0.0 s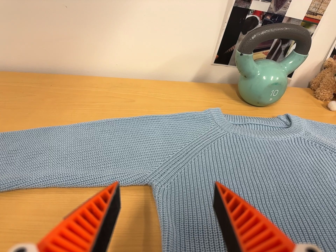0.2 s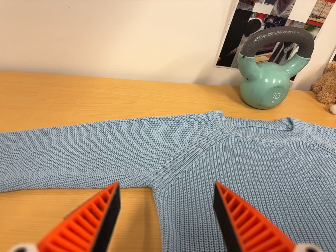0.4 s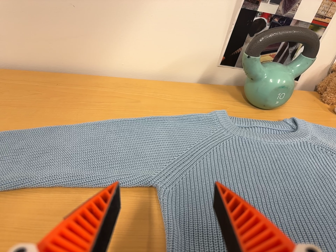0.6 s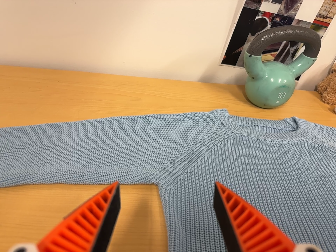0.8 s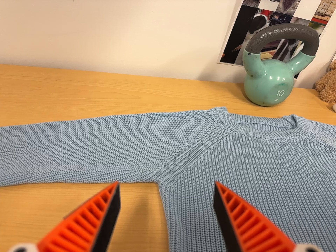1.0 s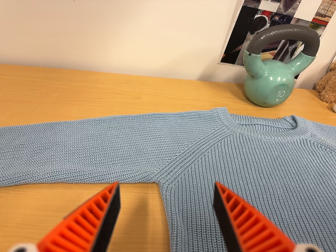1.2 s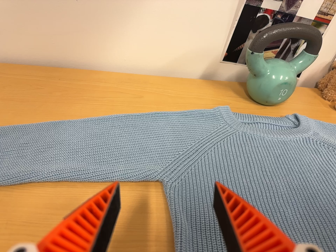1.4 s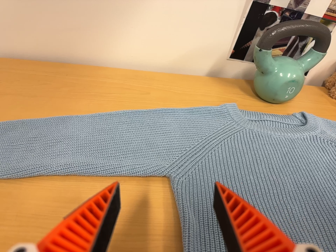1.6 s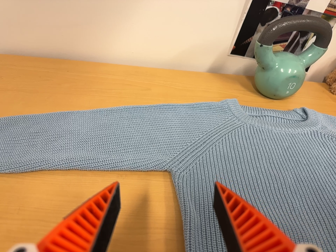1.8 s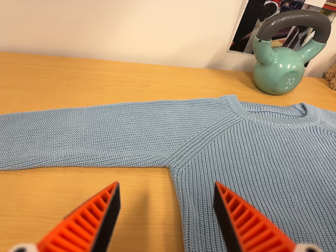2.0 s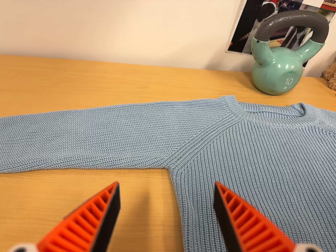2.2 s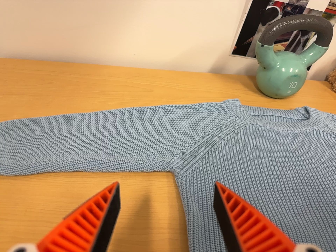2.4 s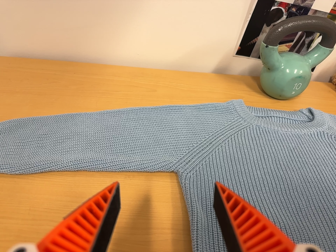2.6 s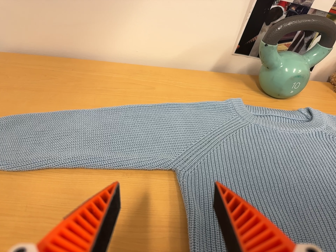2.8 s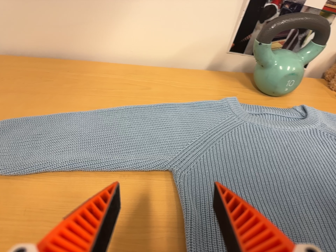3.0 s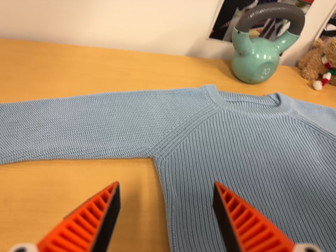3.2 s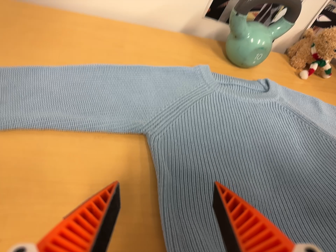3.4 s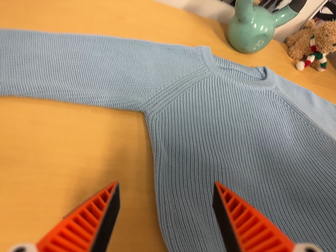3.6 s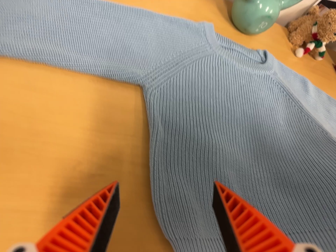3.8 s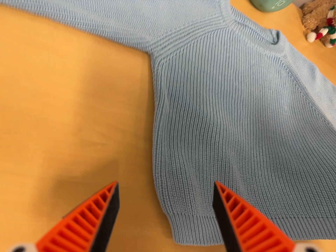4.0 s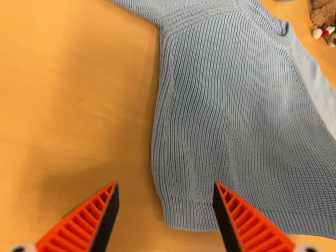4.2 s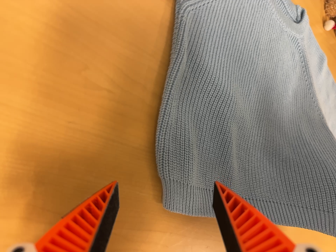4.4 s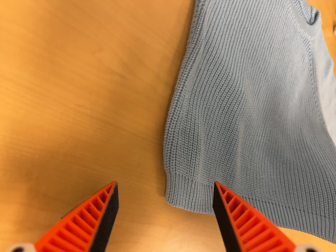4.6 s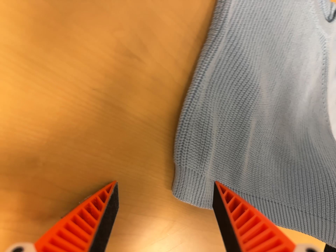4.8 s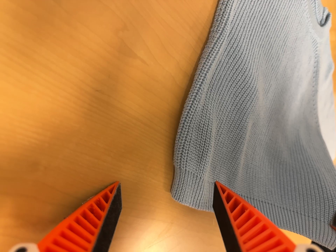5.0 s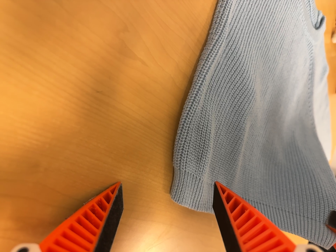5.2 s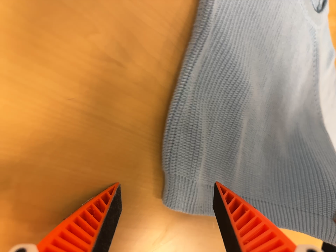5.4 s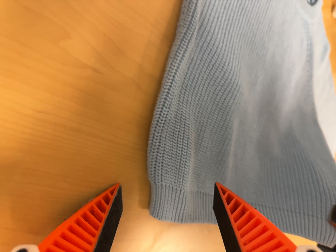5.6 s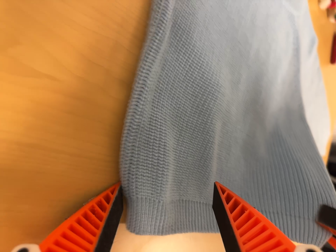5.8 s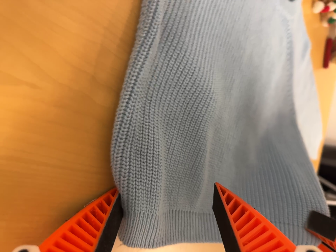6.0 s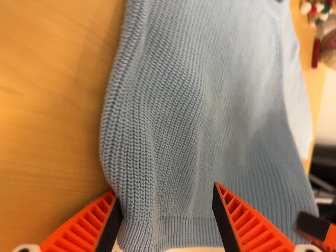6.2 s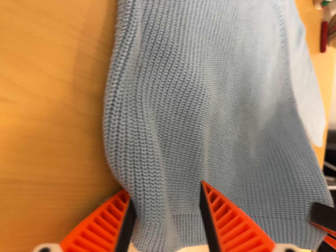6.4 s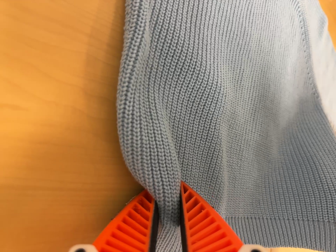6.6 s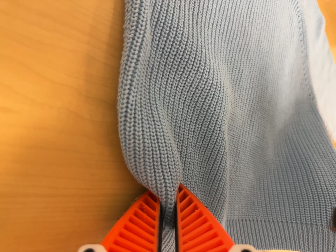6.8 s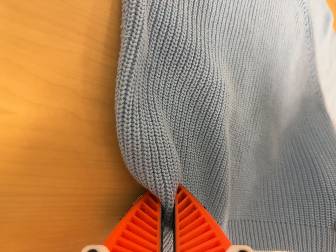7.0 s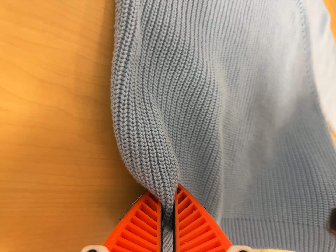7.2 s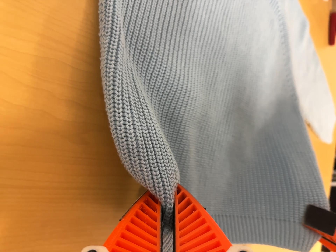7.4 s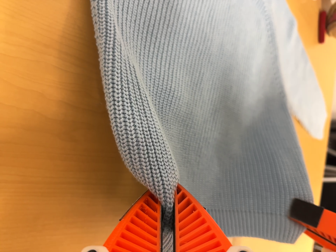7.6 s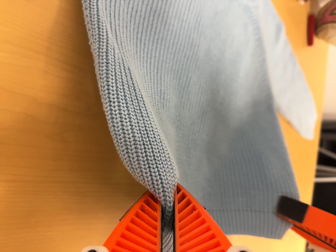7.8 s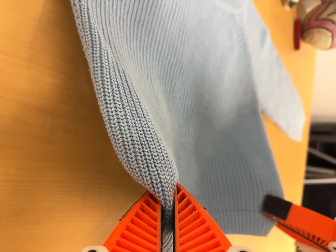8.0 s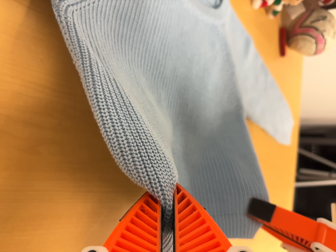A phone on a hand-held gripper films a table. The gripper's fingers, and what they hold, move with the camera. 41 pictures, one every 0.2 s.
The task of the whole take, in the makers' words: fold up.
0.0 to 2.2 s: The camera shifts only a little, or ends up much as it began.
2.2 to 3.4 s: The camera pans to its right by about 15 degrees. It travels to its left, about 5 cm. Its aim tips toward the bottom of its view by about 15 degrees, and the scene shifts upward. It rolls about its line of sight by about 10 degrees, and the scene rotates clockwise.
3.4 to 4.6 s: The camera pans to its right by about 15 degrees. It travels to its left and forward, about 14 cm. Its aim tips toward the bottom of its view by about 25 degrees, and the scene shifts upward. It rolls about its line of sight by about 30 degrees, and the scene rotates clockwise.
4.6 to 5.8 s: The camera travels forward, about 7 cm, so what stands in front looms larger.
5.8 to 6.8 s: The camera shifts only a little, or ends up much as it began.
6.8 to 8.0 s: The camera travels to its right and backward, about 10 cm, so close, fixed things drift to the left.
The film runs forward here.
